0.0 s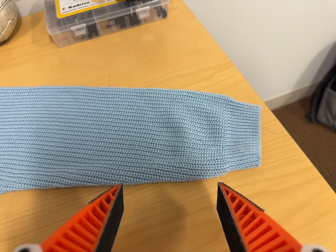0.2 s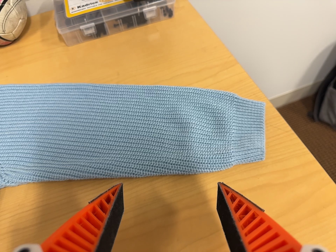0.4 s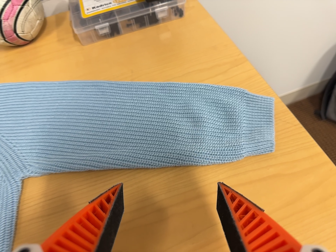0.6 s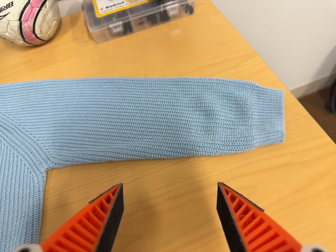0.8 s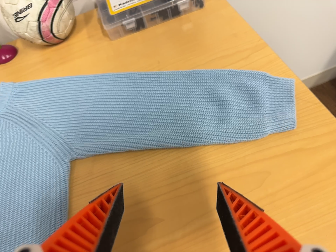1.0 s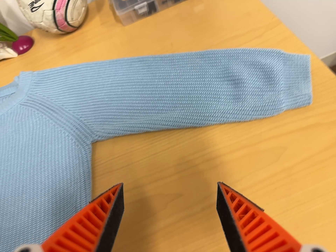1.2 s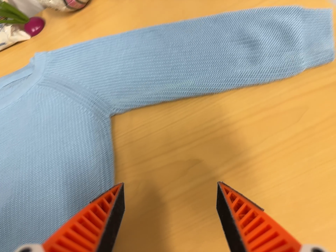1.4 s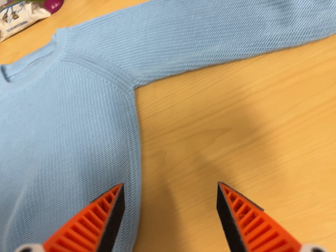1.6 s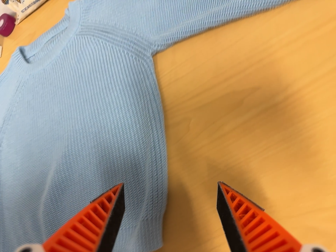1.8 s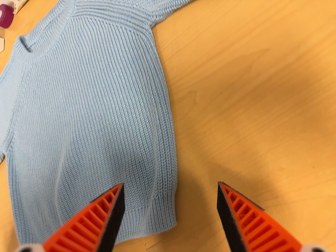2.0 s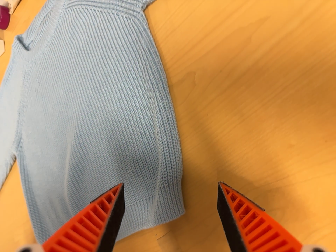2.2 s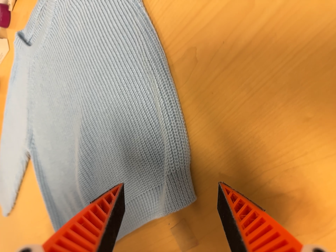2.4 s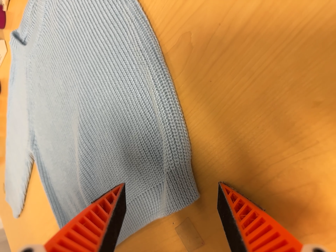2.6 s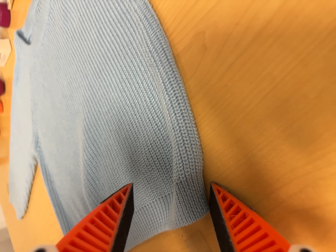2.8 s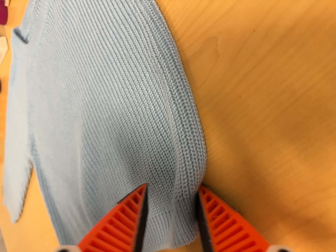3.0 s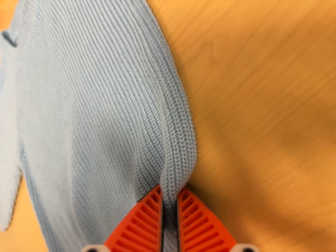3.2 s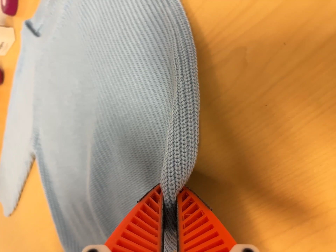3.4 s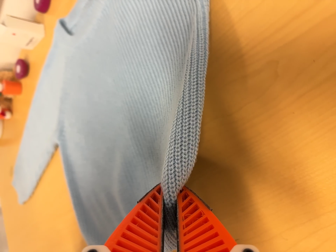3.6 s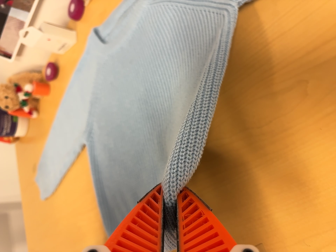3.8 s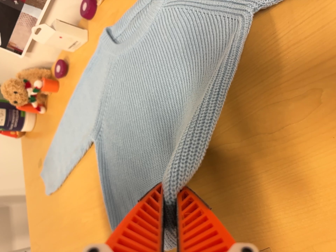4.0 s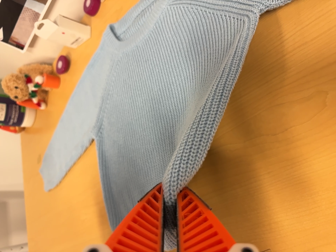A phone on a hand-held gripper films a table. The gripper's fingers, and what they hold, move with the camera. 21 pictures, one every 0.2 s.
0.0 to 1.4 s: The camera swings to its left by about 15 degrees, and the scene slides to the right. It travels toward the bottom of its view, backward and to its left, about 10 cm, so close, fixed things drift upward. Its aim tips toward the bottom of its view by about 15 degrees, and the scene shifts upward. It rolls about its line of sight by about 10 degrees, and the scene rotates counterclockwise.
1.4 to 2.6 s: The camera pans to its left by about 20 degrees. It travels forward and to its right, about 10 cm, so what stands in front looms larger. Its aim tips toward the bottom of its view by about 15 degrees, and the scene shifts upward. It rolls about its line of sight by about 20 degrees, and the scene rotates counterclockwise.
2.6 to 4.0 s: The camera travels to its left and backward, about 12 cm, so close, fixed things drift to the right. It rolls about its line of sight by about 15 degrees, and the scene rotates clockwise.
The film runs forward here.
